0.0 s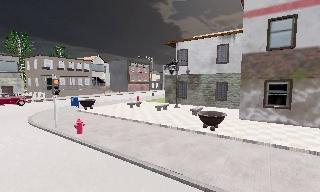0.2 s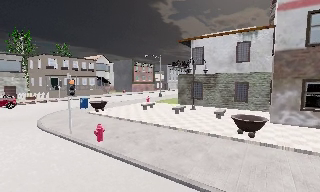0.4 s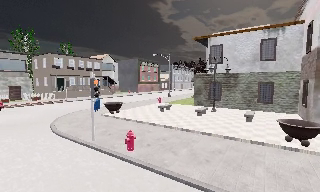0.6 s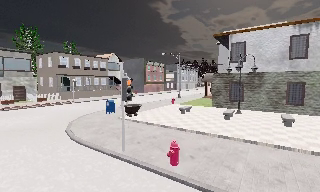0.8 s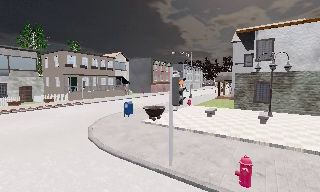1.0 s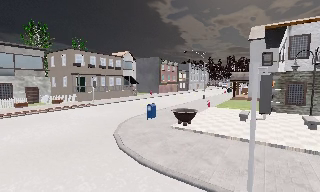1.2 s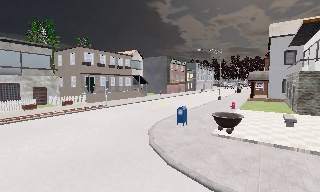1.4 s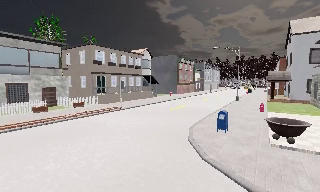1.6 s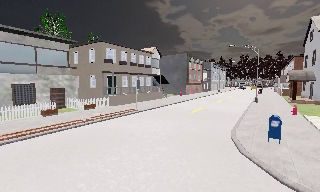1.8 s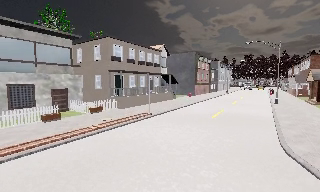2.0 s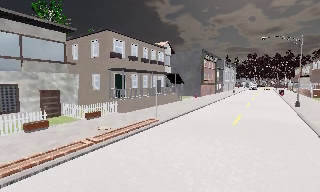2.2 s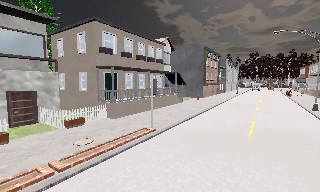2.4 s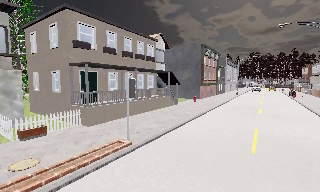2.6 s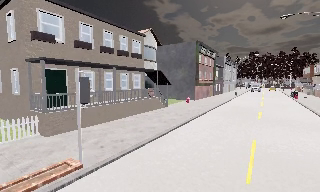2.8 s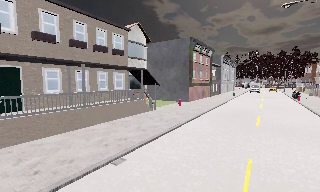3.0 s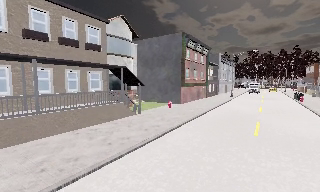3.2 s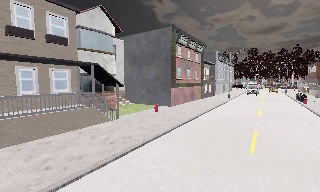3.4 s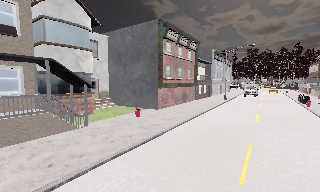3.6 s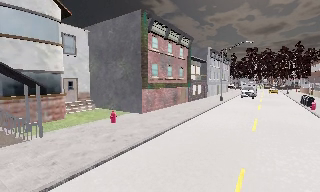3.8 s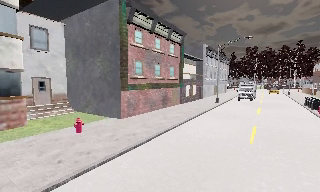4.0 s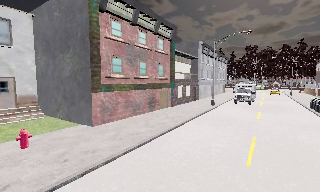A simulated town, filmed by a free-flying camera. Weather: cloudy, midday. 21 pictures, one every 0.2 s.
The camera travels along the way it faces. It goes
forward.
0.0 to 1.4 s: The camera travels to its left and forward, about 15 m, so close, fixed things drift to the right.
1.4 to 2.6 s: The camera travels forward, about 12 m, so what stands in front looms larger.
2.6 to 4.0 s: The camera travels forward and to its right, about 16 m, so what stands in front looms larger.
The film runs forward here.
